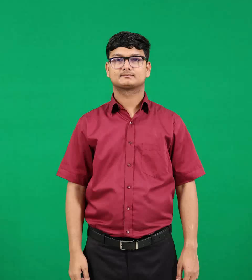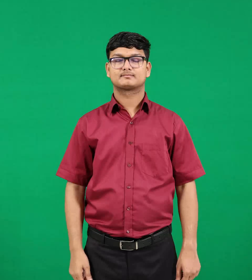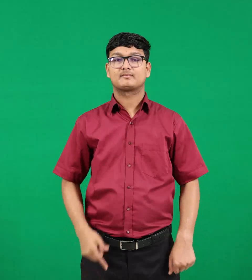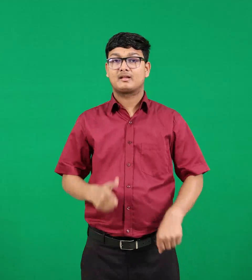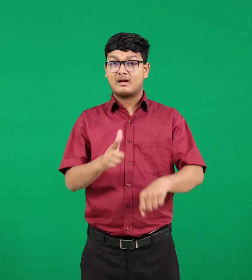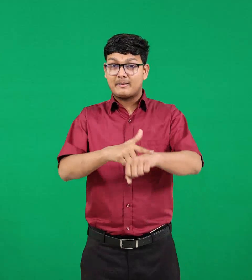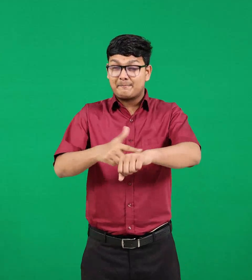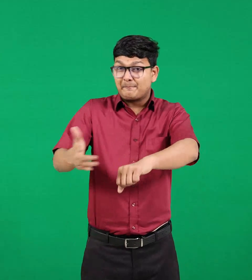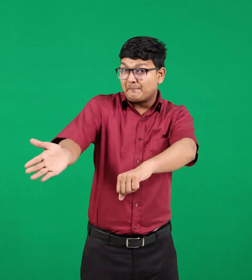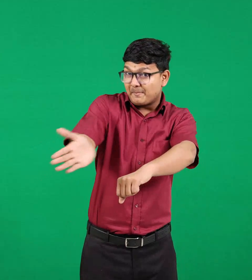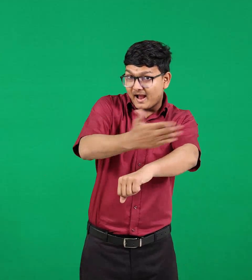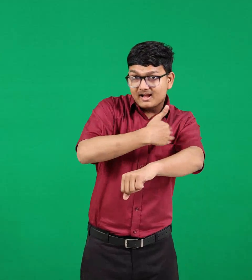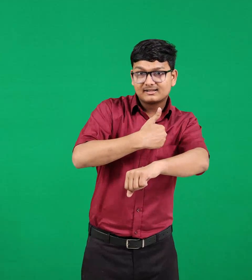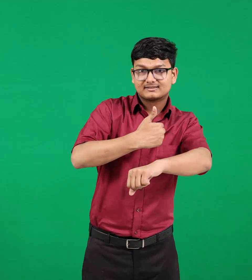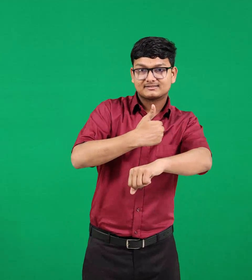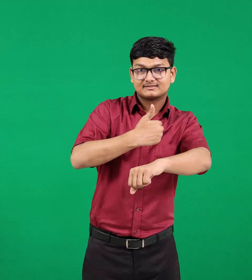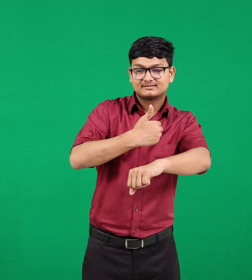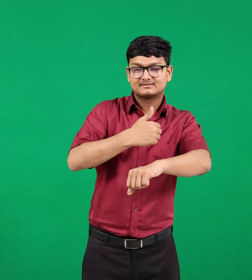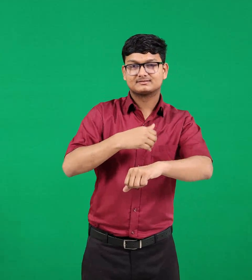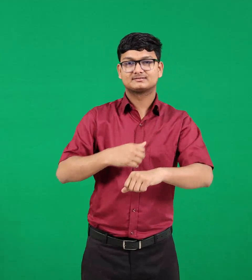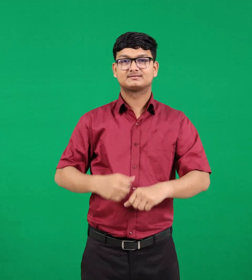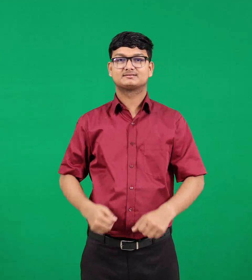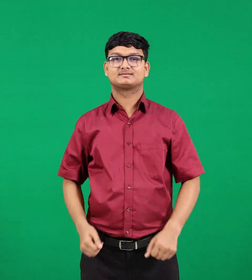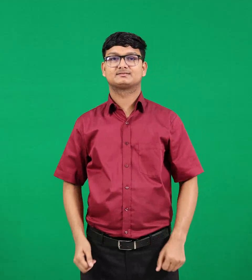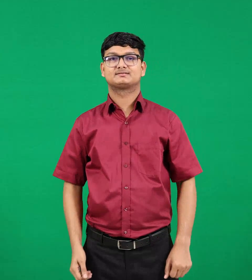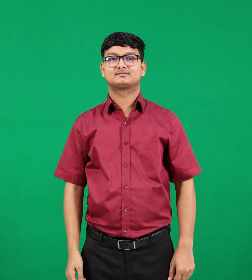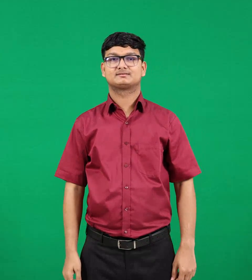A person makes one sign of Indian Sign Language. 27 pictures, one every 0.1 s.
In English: early
